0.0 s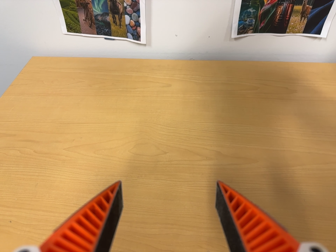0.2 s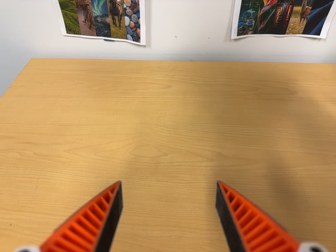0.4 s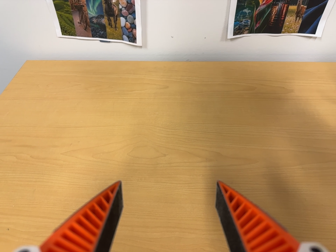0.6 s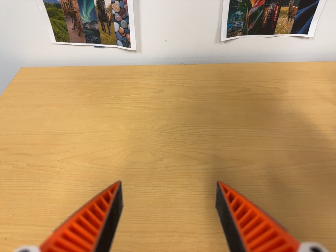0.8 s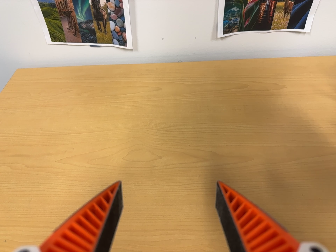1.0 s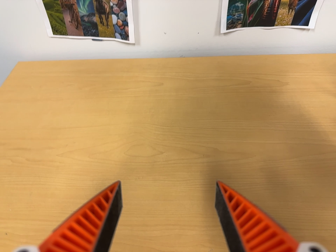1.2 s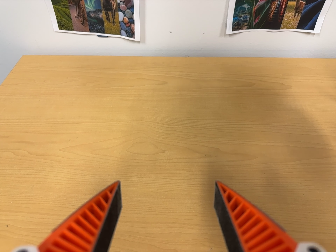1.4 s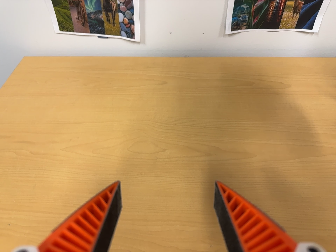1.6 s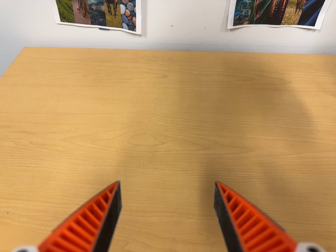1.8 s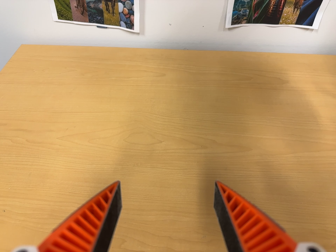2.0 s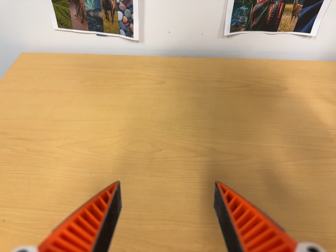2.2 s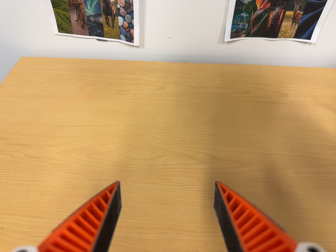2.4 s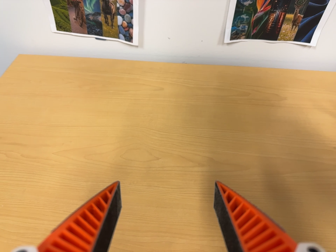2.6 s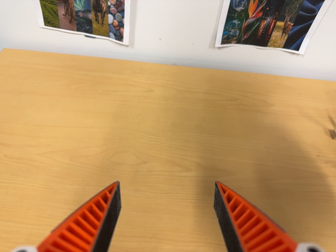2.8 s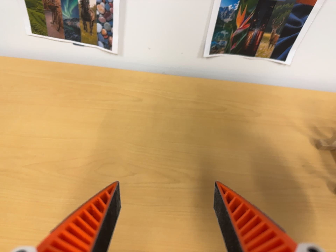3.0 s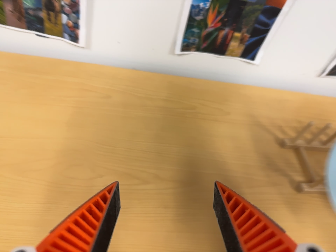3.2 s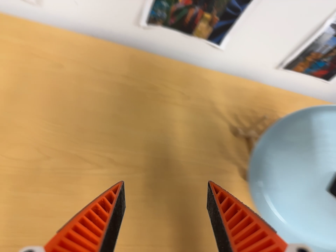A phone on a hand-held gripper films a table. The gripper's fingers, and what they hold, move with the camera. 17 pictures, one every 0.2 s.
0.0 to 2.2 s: The camera shifts only a little, or ends up much as it began.
2.2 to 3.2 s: The camera pans to its right by about 25 degrees. It travels toward the top of its view, about 9 cm. Its aim tips toward the bottom of its view by about 10 degrees. It rolls about its line of sight by about 10 degrees, and the scene rotates clockwise.
The film runs backward here.
